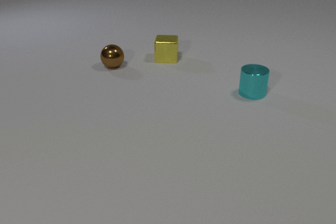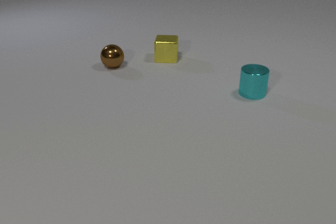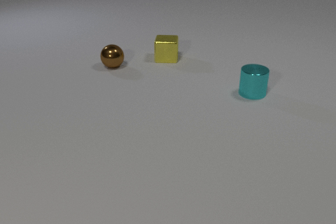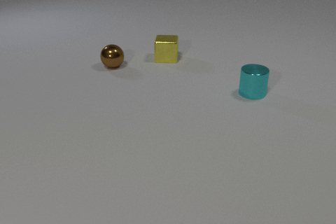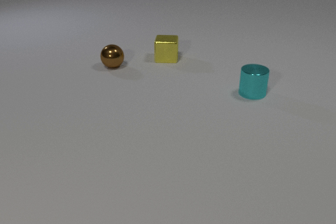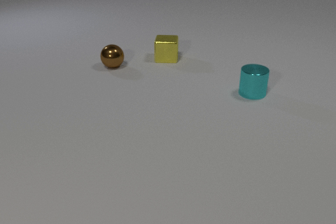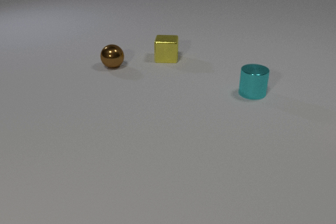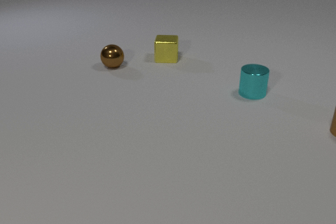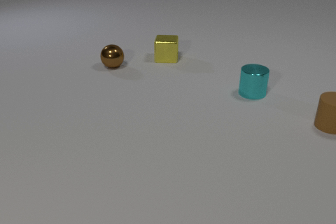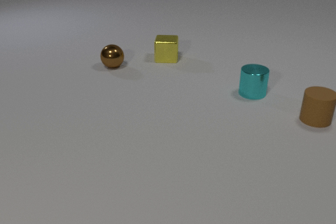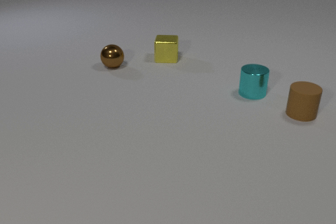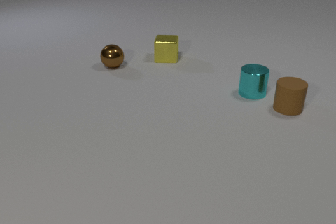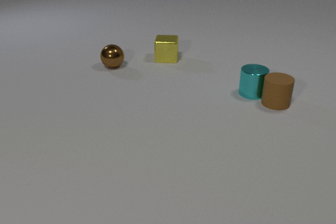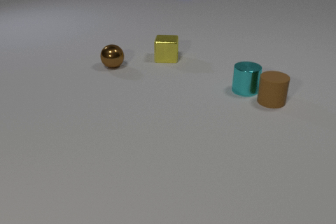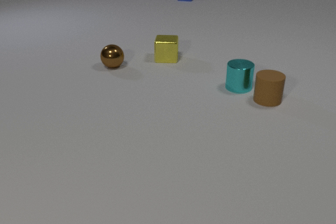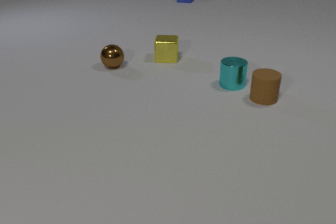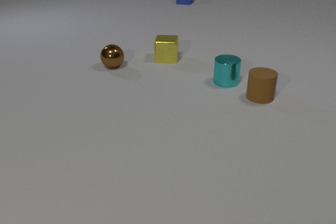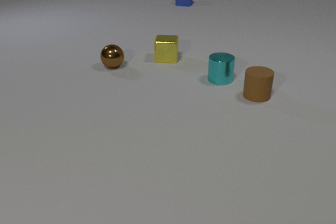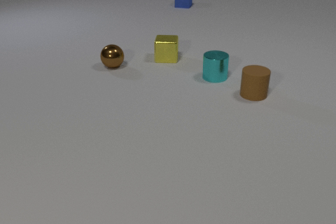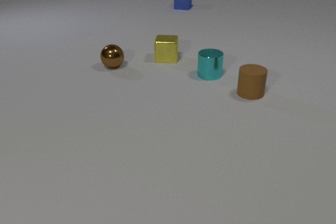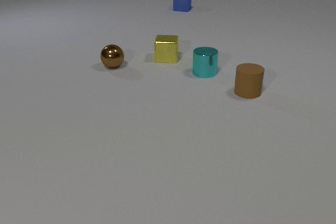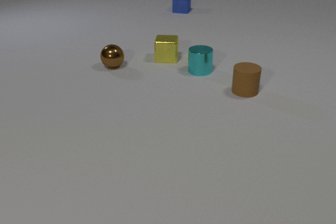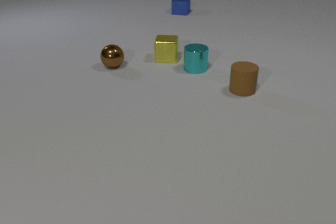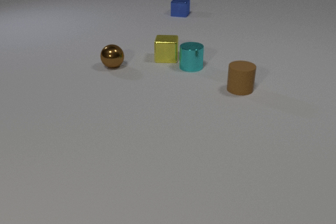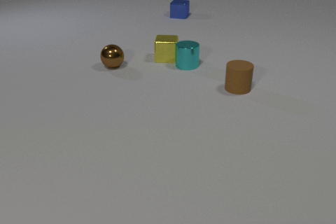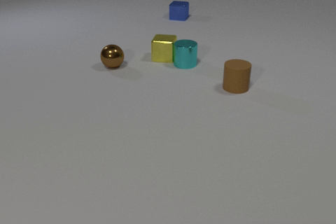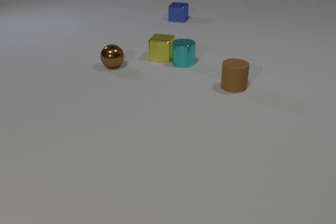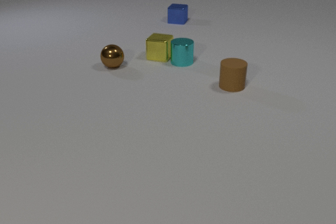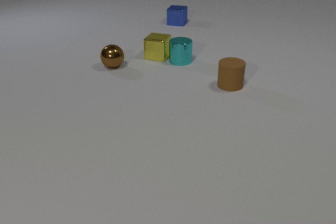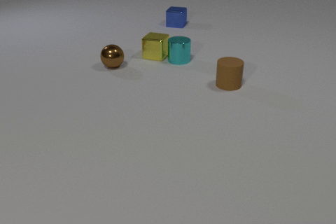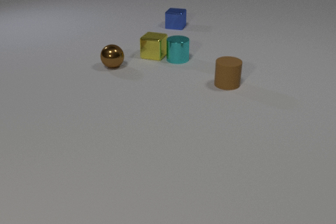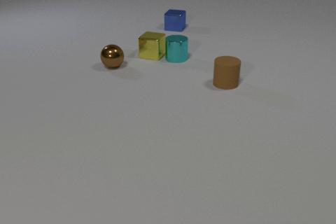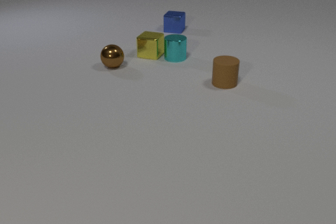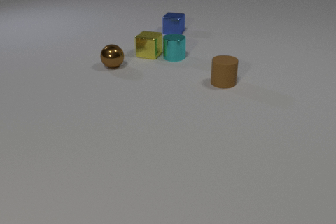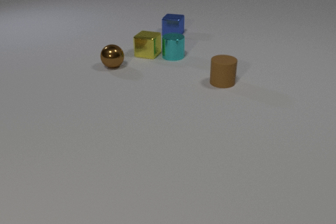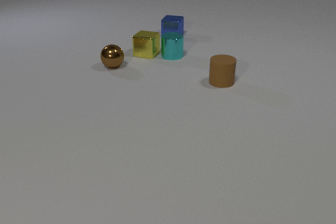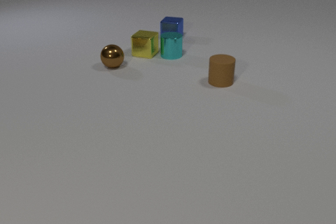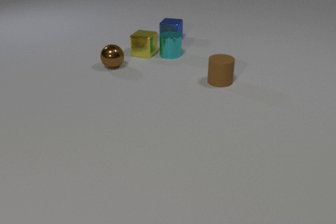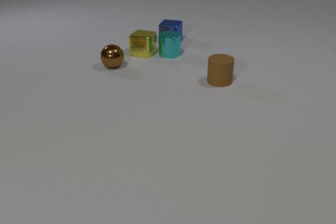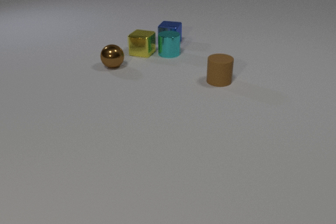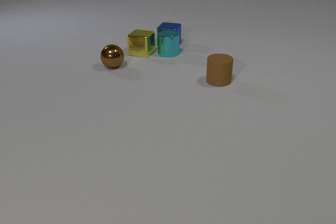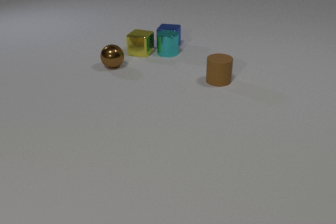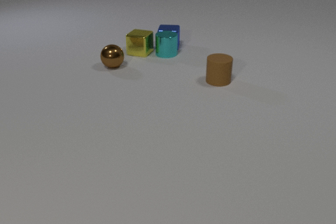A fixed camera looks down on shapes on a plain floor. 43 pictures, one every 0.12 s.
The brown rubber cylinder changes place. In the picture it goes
to the left.
The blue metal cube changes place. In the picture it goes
toward the camera.
0.00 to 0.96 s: The brown rubber cylinder comes in at the right edge, slides to the left and away from the camera.
0.96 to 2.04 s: The brown rubber cylinder slides to the left and away from the camera. The cyan metal cylinder slides to the left and away from the camera. The blue metal cube comes in at the top edge, slides toward the camera. The brown rubber cylinder and the cyan metal cylinder collide.
2.04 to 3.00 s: The brown rubber cylinder slides to the left and away from the camera. The cyan metal cylinder slides to the left and away from the camera. The blue metal cube slides toward the camera. The cyan metal cylinder and the yellow metal cube collide.
3.00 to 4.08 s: The brown rubber cylinder slides to the left and away from the camera. The cyan metal cylinder slides away from the camera and to the left. The yellow metal cube slides to the left and away from the camera. The blue metal cube slides toward the camera.
4.08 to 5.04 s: The cyan metal cylinder slides away from the camera and to the left. The yellow metal cube slides to the left and away from the camera. The blue metal cube slides toward the camera. The cyan metal cylinder and the blue metal cube collide.
What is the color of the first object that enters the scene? brown.
How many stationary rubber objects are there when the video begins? 0.
What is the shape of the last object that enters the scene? cube.
